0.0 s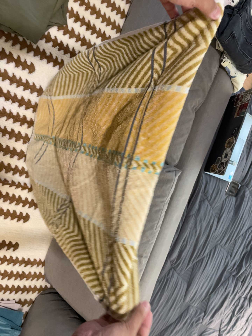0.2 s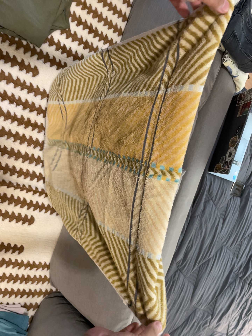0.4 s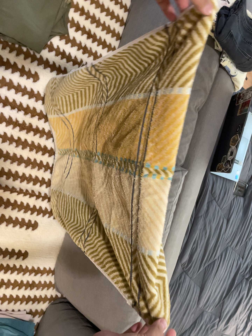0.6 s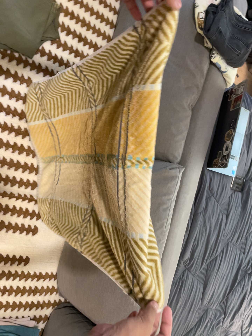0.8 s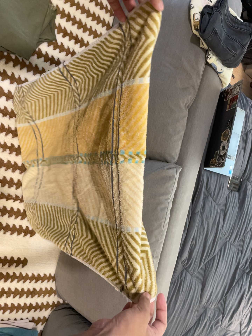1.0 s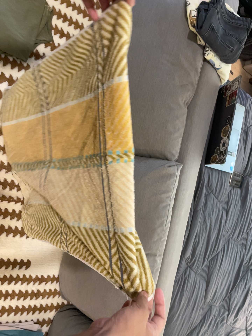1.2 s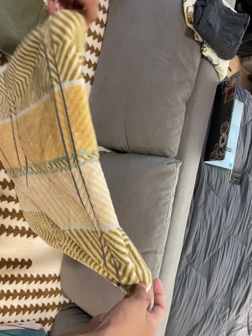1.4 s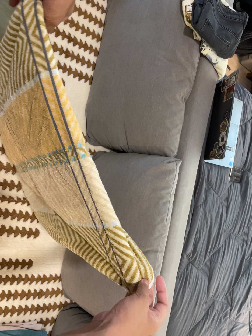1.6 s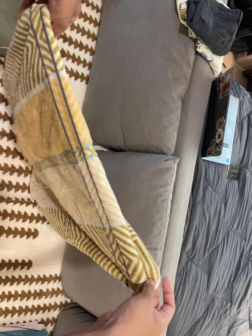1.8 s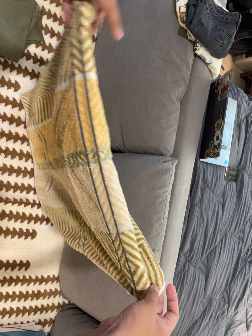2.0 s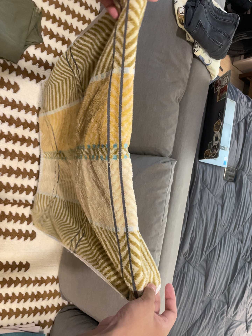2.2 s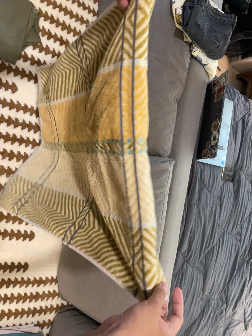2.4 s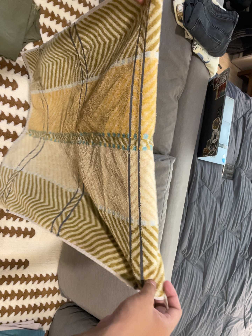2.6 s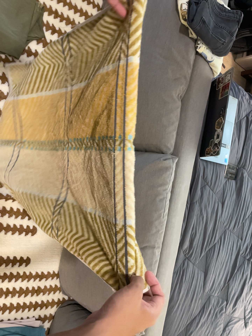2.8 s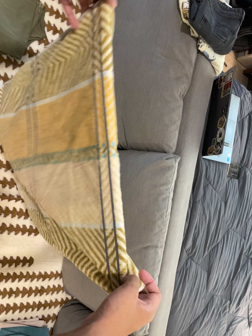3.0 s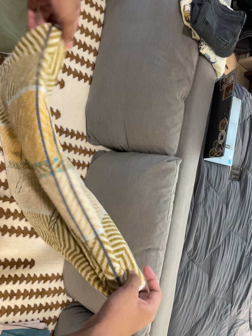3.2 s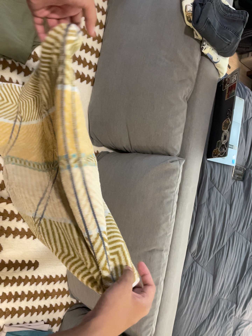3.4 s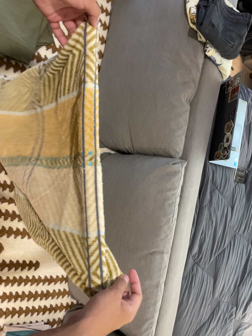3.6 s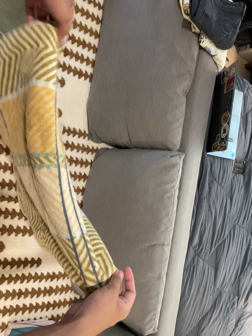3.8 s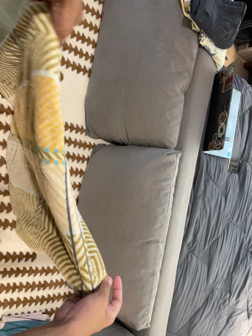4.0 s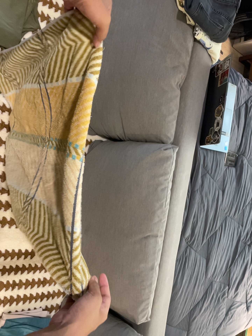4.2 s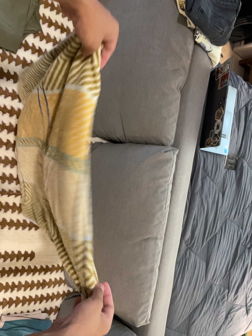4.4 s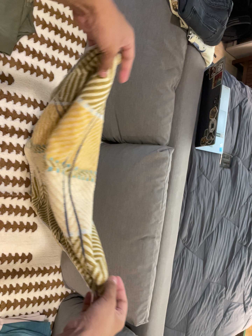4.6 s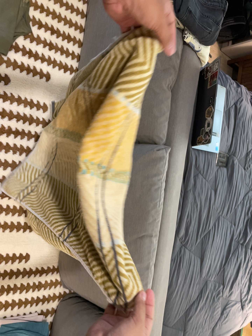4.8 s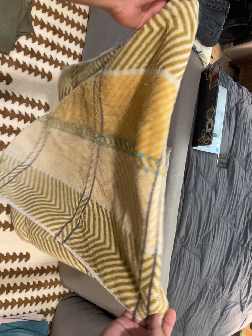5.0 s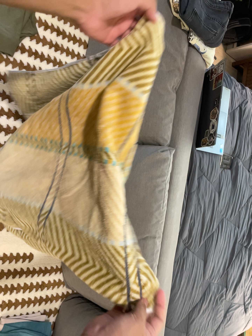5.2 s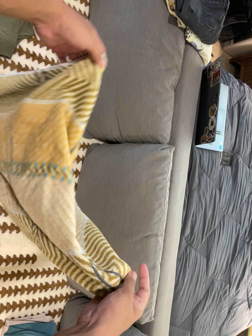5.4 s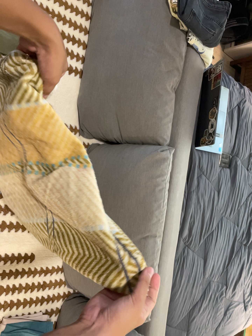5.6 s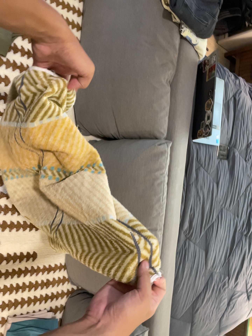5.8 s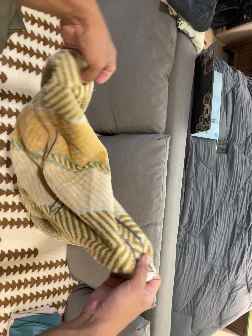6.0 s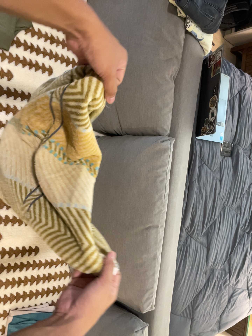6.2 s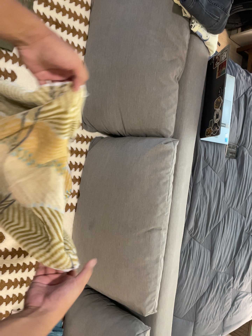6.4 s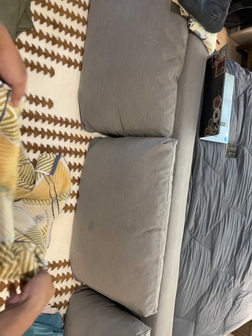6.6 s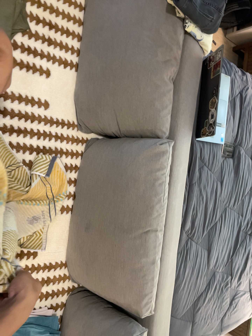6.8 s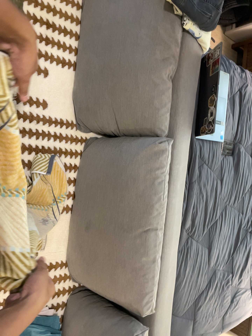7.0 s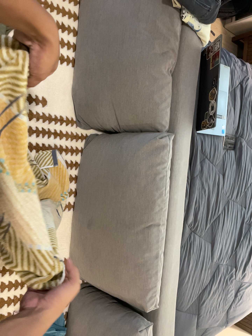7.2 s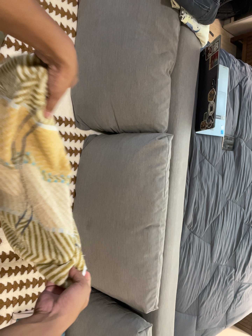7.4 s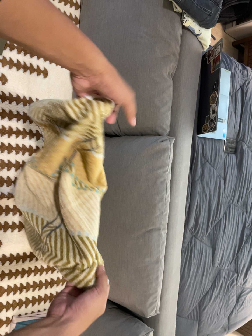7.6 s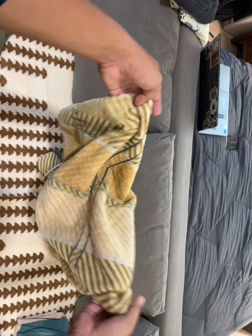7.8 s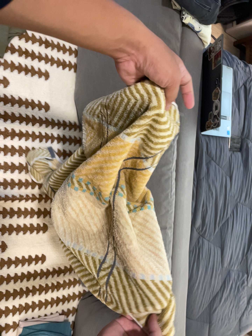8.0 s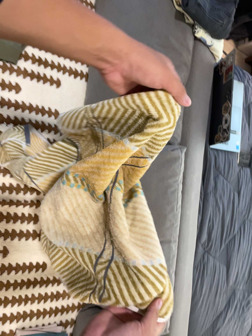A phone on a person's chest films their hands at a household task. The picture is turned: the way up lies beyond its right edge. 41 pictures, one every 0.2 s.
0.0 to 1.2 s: The camera travels toward the bottom of its view, about 6 cm. It rolls about its line of sight by about 10 degrees, and the scene rotates counterclockwise.
1.2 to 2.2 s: The camera keeps its place and its aim.
2.2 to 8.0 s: The camera shifts only a little, or ends up much as it began.
The film runs backward here.
